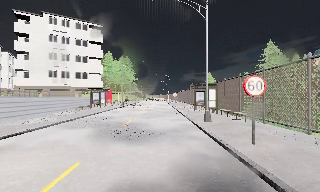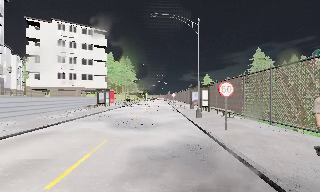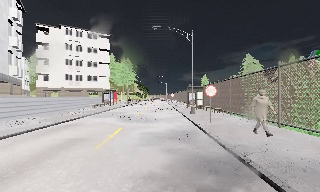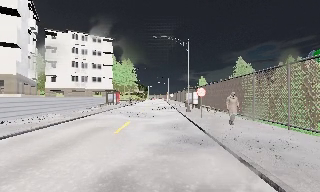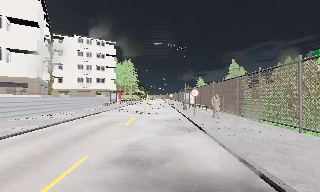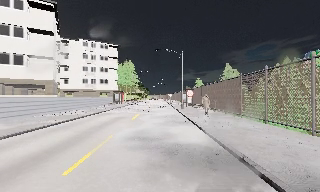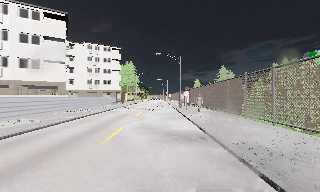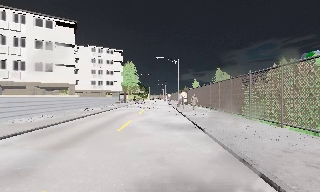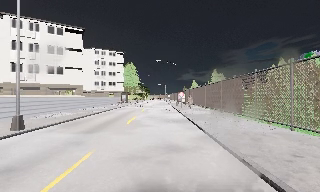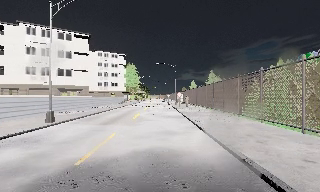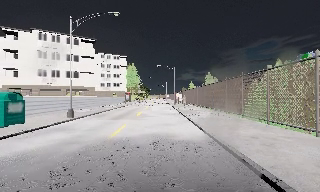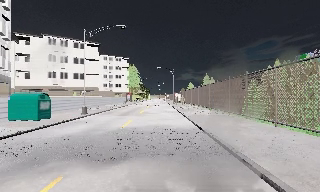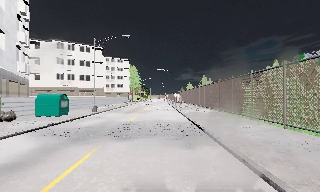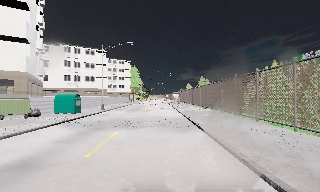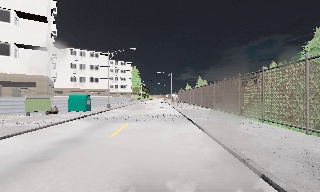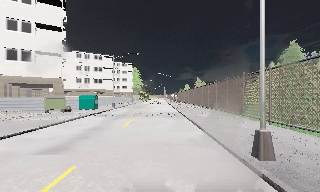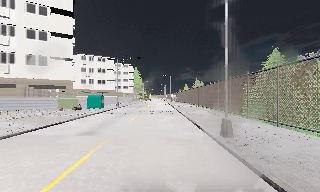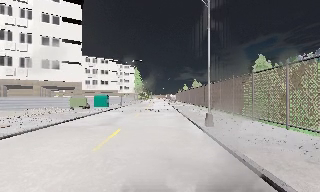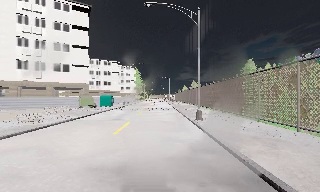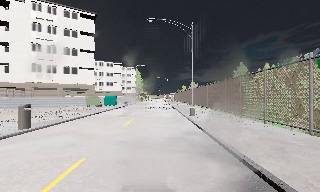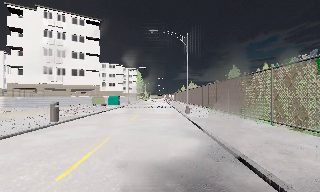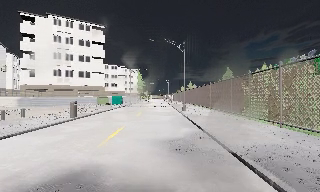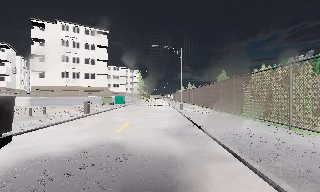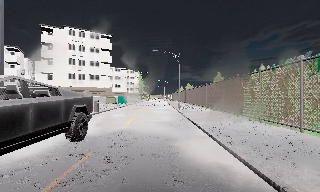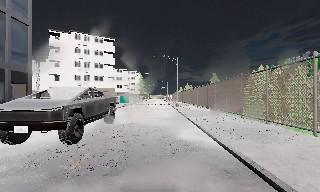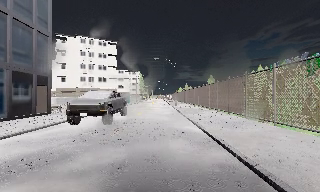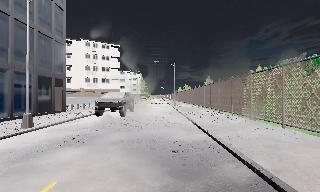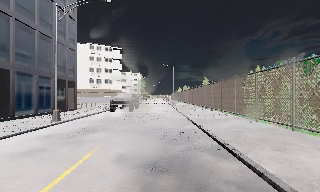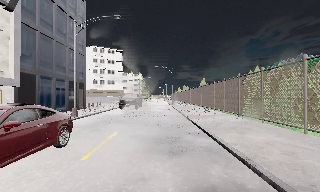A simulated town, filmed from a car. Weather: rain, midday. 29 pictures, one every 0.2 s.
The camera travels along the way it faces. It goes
backward.
0.0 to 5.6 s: The camera travels backward, about 60 m, so what stands in front gets smaller.
The film runs backward here.
